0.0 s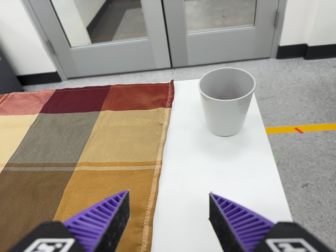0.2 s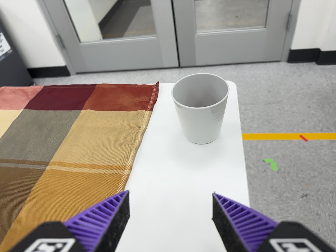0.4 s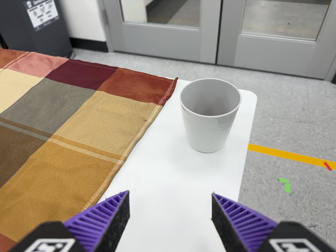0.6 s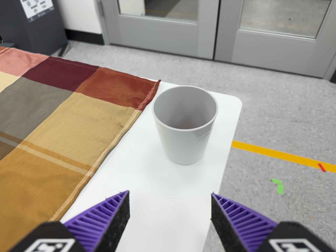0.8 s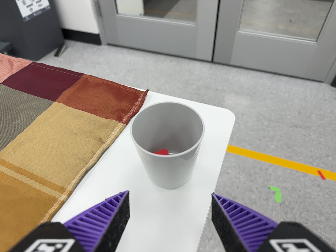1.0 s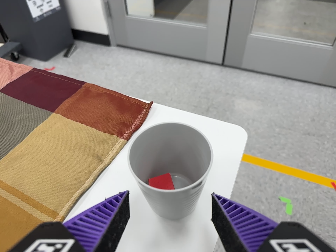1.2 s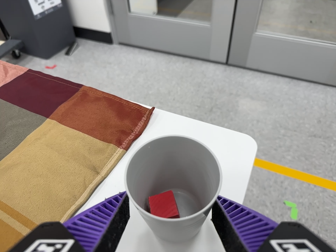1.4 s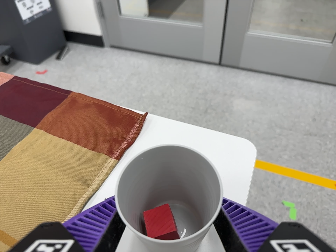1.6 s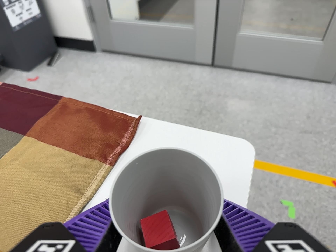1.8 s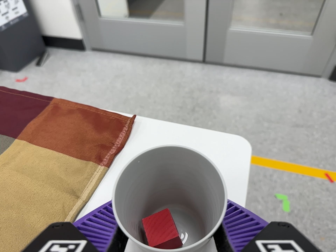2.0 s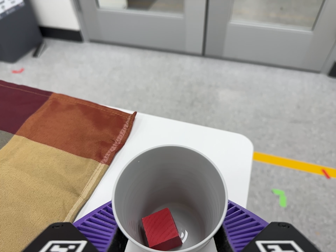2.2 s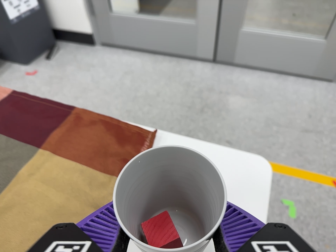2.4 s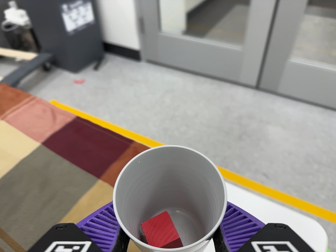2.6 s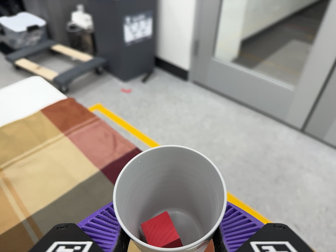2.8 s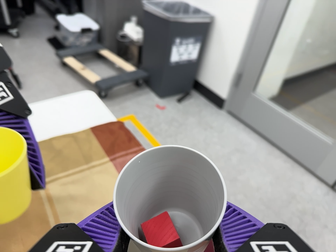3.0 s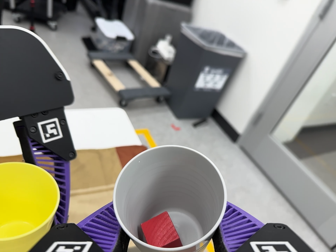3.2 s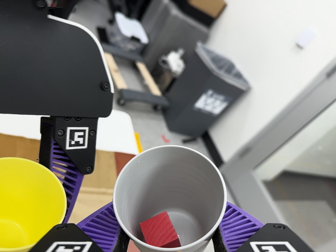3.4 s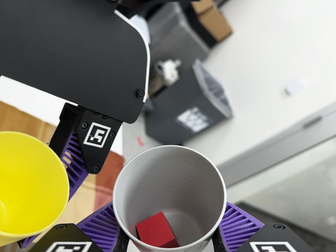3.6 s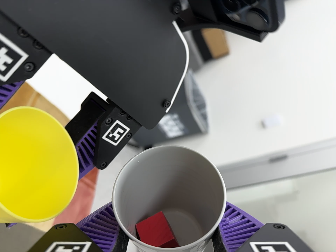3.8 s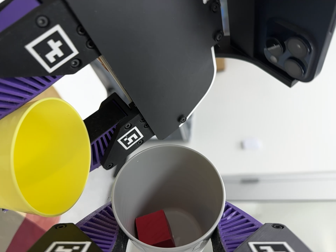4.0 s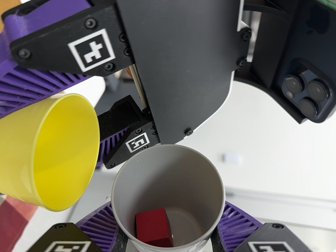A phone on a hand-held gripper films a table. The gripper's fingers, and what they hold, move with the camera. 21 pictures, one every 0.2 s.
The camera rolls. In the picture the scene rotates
clockwise.
0.0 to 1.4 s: The camera travels forward, to its right and toward the top of its view, about 24 cm, so what stands in front looms larger. It rolls about its line of sight by about 15 degrees, and the scene rotates clockwise.
1.4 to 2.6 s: The scene slides to the right, as the camera pans about 10 degrees to its left. It travels toward the top of its view and to its left, about 18 cm, so close, fixed things drift downward. It rolls about its line of sight by about 15 degrees, and the scene rotates clockwise.
2.6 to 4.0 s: The camera pans to its right by about 15 degrees. It travels to its left and toward the top of its view, about 34 cm. Its aim tips toward the top of its view by about 10 degrees, and the scene shifts downward. It rolls about its line of sight by about 95 degrees, and the scene rotates clockwise.
The film runs forward here.
